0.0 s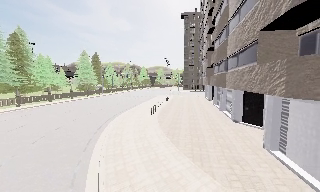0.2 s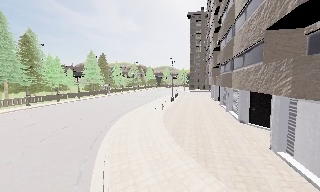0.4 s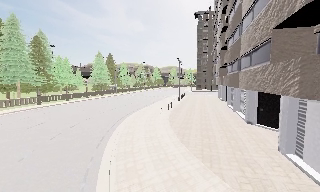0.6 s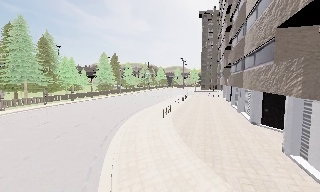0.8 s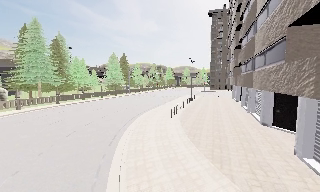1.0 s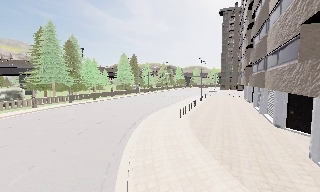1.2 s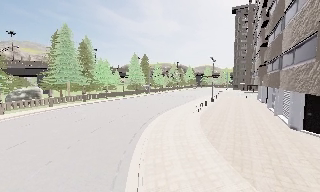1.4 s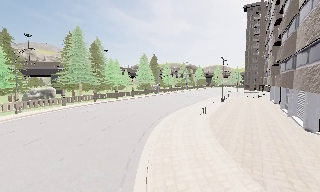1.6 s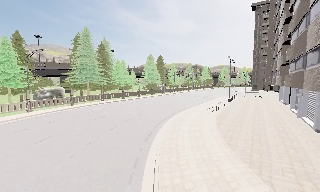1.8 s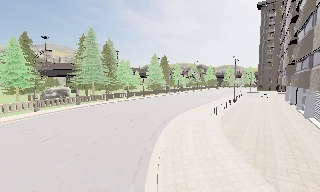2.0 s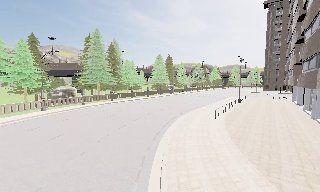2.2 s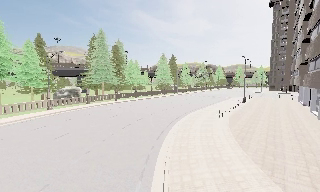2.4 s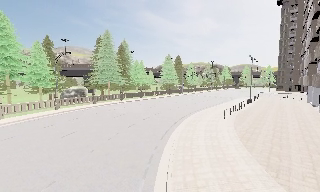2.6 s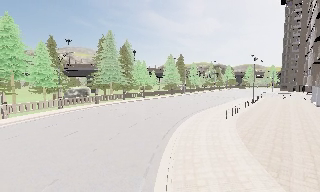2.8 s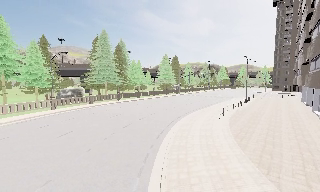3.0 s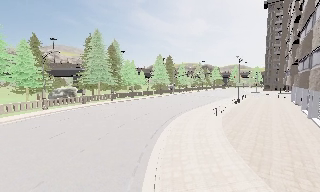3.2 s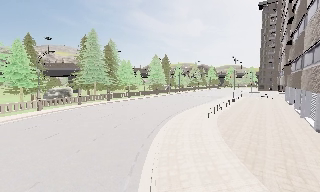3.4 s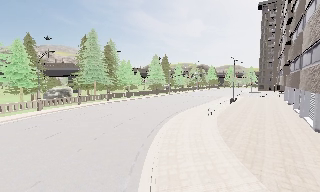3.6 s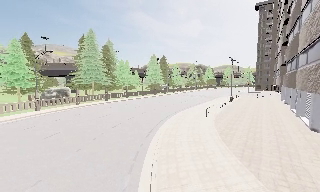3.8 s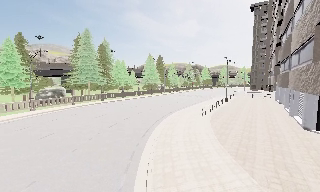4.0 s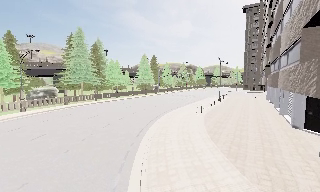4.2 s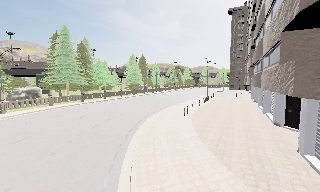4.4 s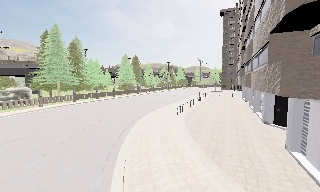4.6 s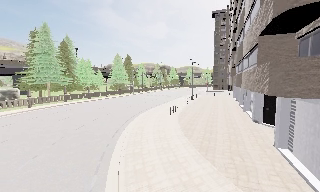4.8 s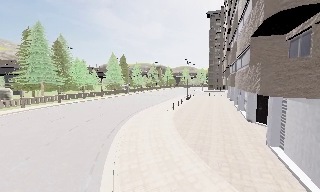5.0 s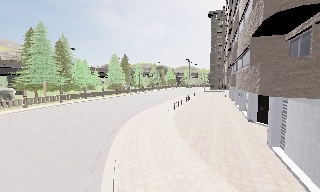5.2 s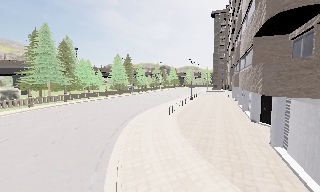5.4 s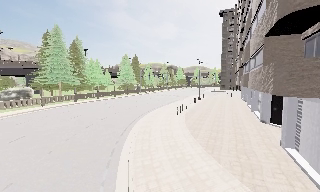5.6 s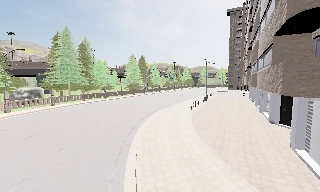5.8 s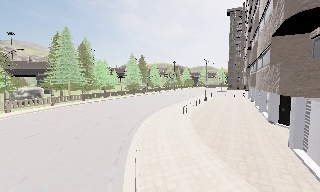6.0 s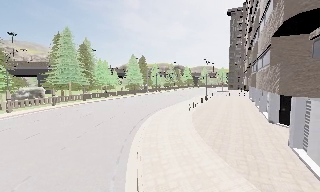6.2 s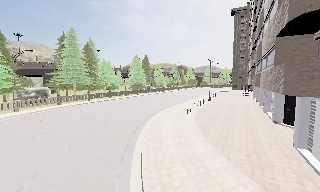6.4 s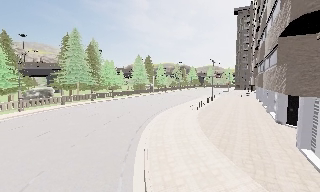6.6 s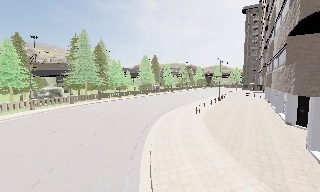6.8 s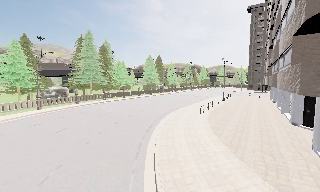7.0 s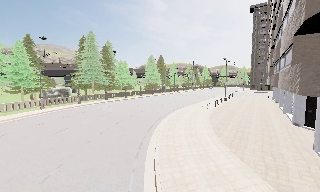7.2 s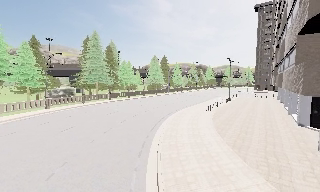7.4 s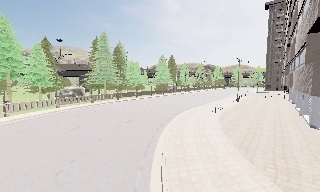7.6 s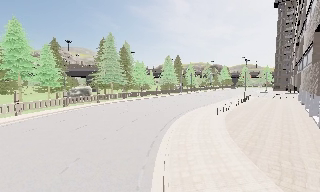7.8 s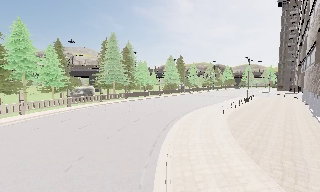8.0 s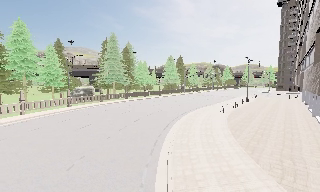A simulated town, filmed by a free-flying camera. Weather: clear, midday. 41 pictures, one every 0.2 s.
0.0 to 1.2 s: The camera swings to its left by about 15 degrees, and the scene slides to the right.
1.2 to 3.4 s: The camera travels backward, about 1 m, so what stands in front gets smaller.
3.4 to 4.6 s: The camera swings to its right by about 15 degrees, and the scene slides to the left.
4.6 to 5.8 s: The camera travels backward, about 0.5 m, so what stands in front gets smaller.
5.8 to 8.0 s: The scene slides to the right, as the camera pans about 15 degrees to its left. It travels backward, about 1 m, so what stands in front gets smaller.
The film runs backward here.
